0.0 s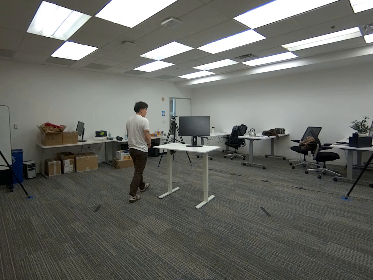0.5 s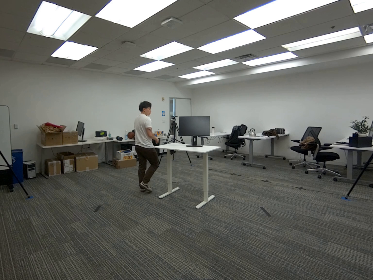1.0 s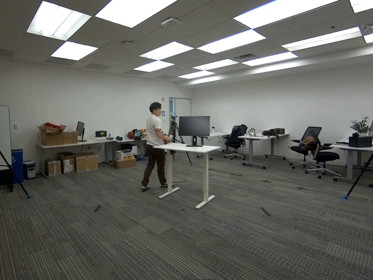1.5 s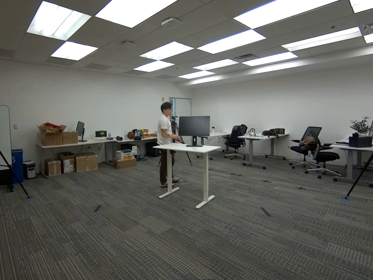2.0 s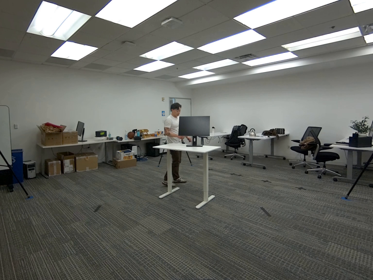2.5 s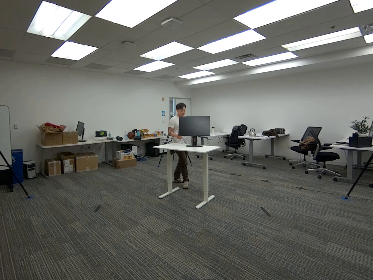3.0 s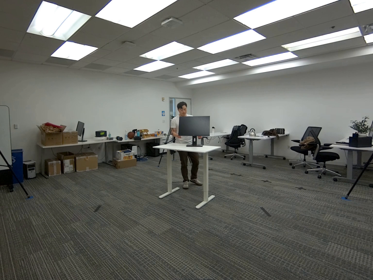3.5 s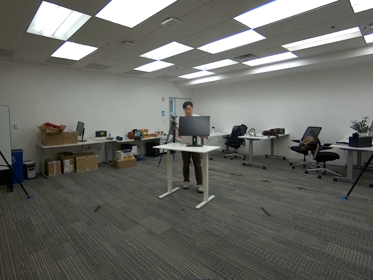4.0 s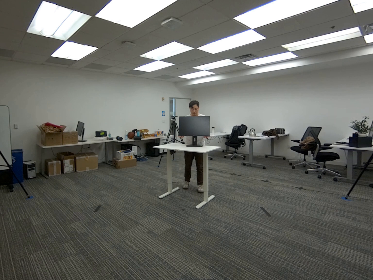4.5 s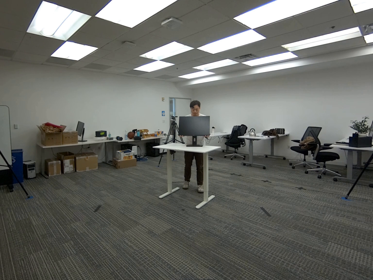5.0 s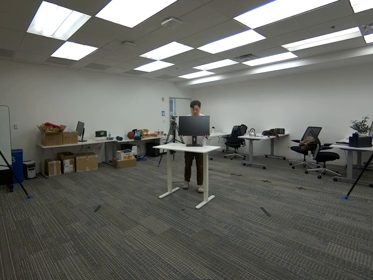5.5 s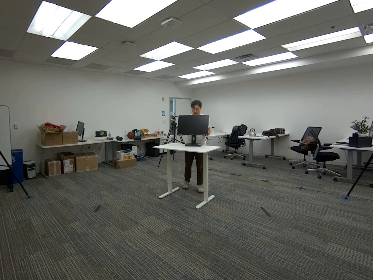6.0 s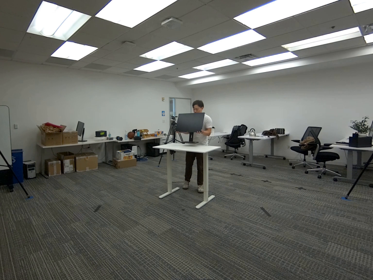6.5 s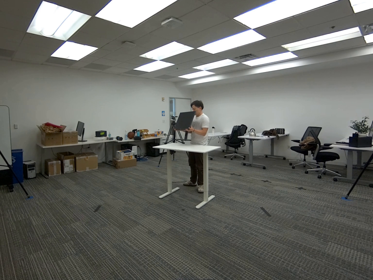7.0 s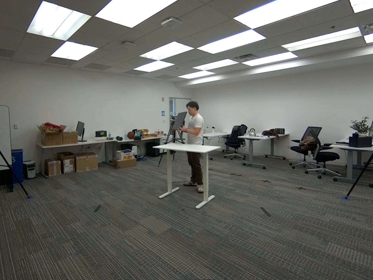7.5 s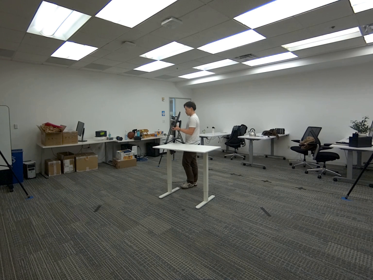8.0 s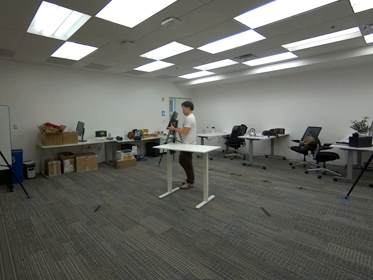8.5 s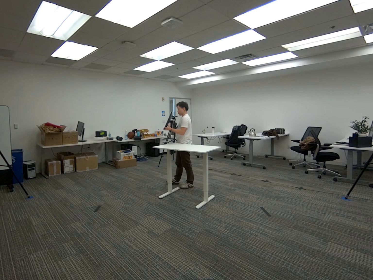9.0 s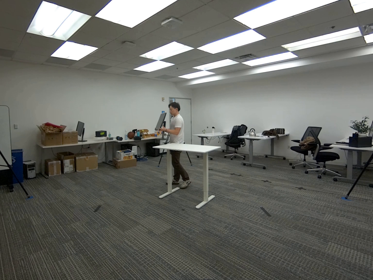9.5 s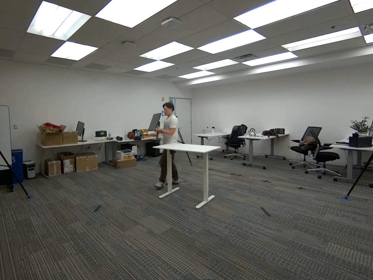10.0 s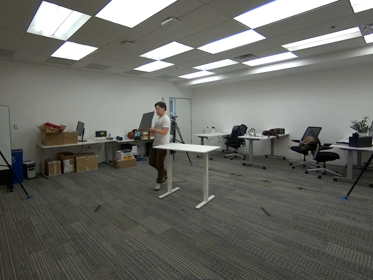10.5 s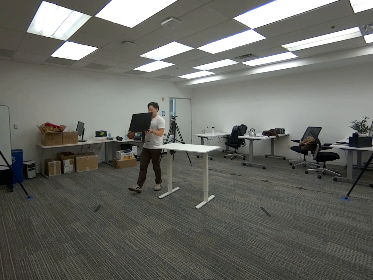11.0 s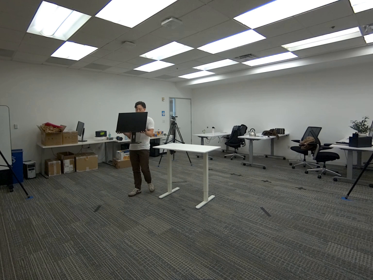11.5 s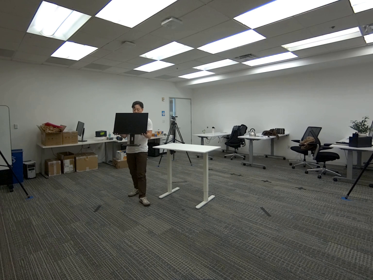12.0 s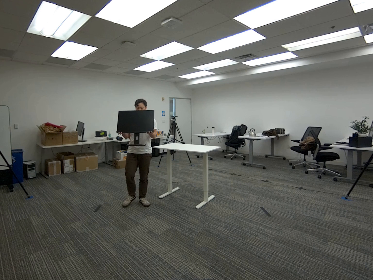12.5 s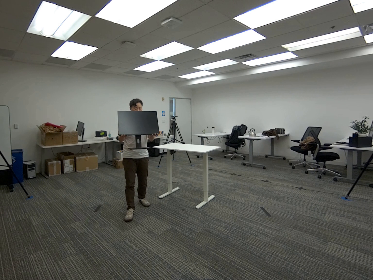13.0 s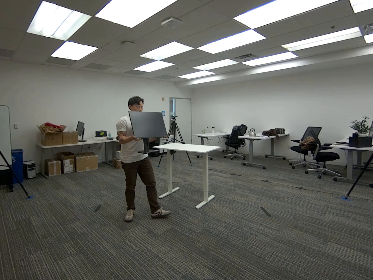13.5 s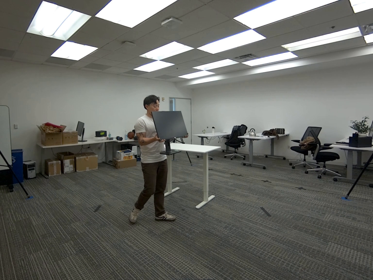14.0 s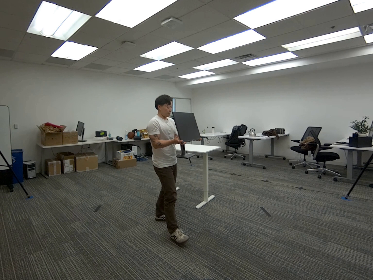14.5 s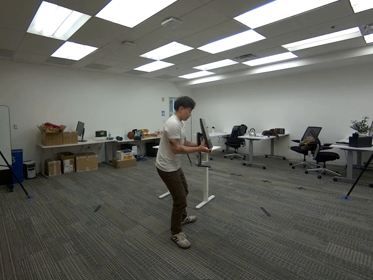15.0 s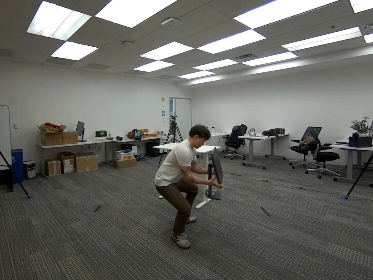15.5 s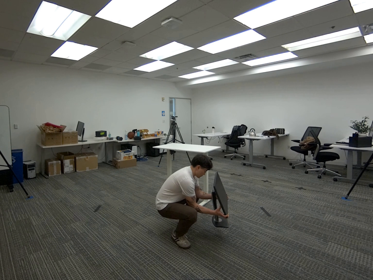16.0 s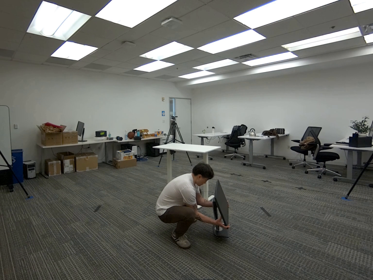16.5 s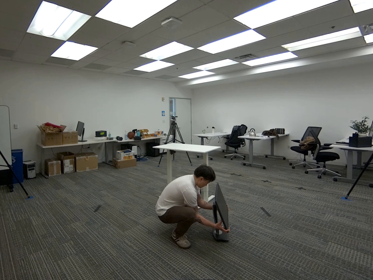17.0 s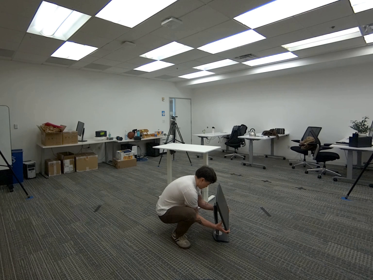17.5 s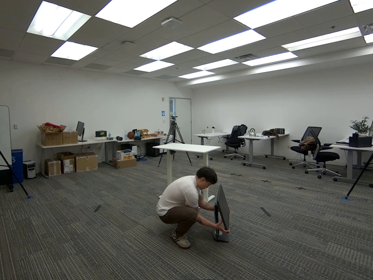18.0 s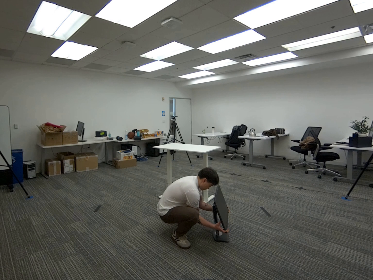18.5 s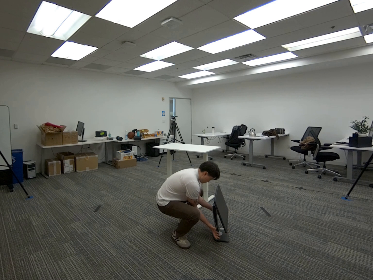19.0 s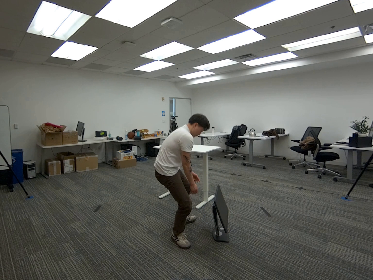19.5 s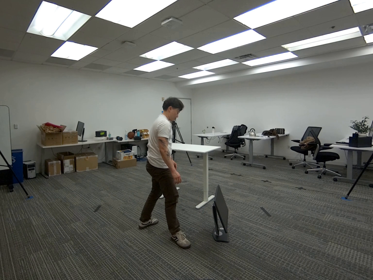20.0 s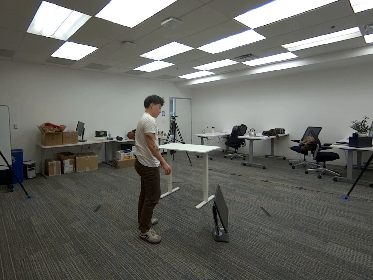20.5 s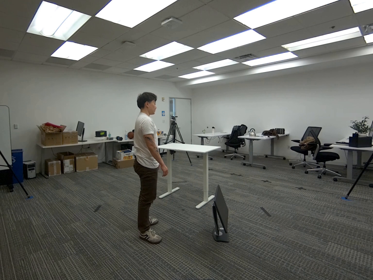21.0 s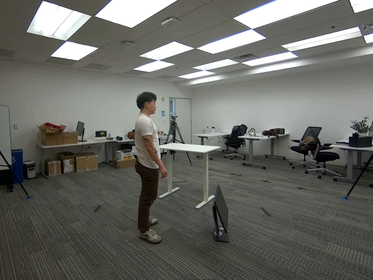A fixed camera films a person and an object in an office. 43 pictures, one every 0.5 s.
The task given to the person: Walk over to the monitor on the white desk and pick up from the edges of the screen using both hands. Place the monitor on the ground.
